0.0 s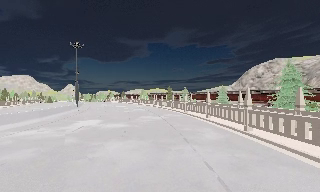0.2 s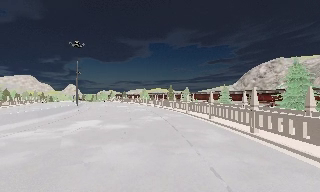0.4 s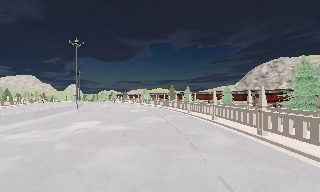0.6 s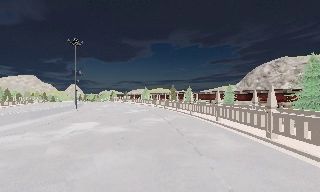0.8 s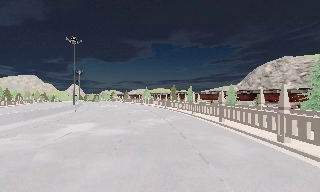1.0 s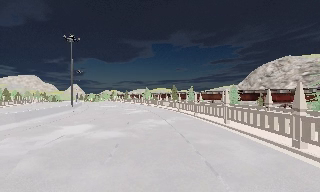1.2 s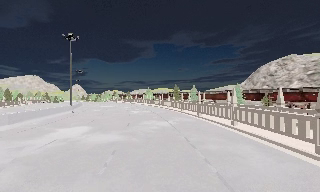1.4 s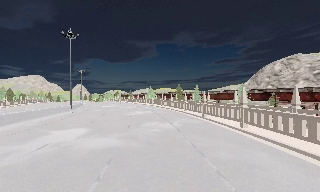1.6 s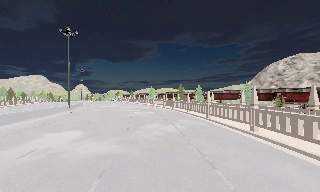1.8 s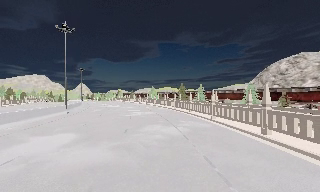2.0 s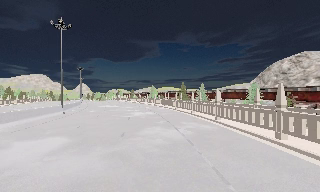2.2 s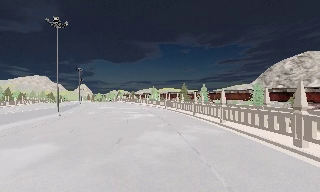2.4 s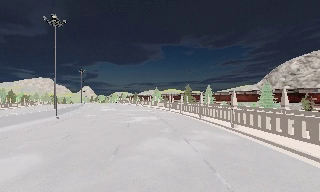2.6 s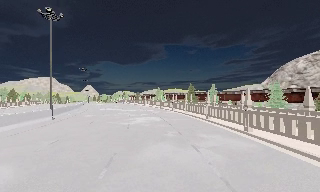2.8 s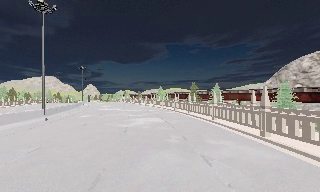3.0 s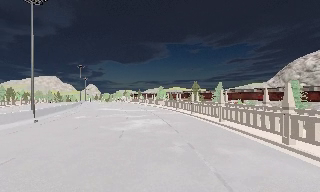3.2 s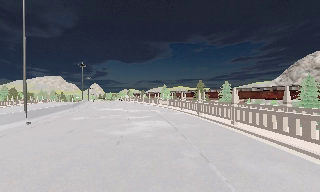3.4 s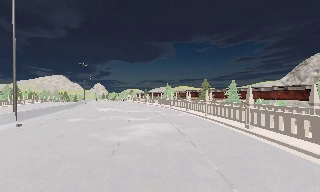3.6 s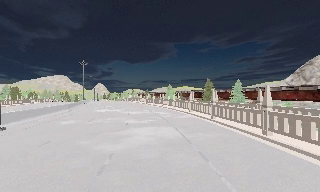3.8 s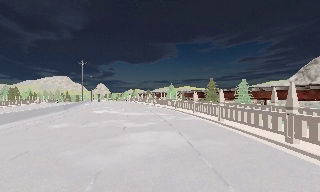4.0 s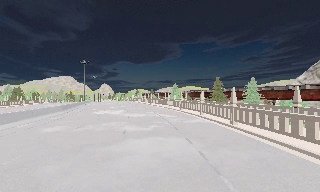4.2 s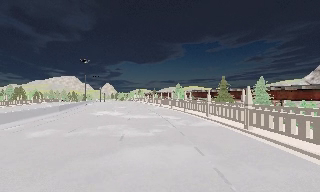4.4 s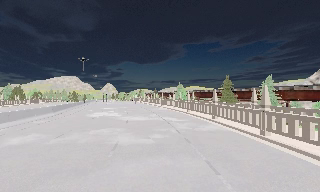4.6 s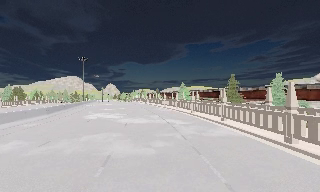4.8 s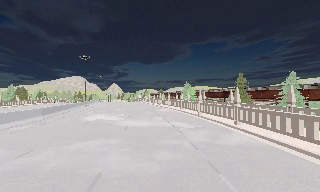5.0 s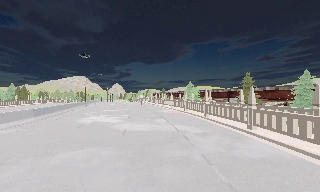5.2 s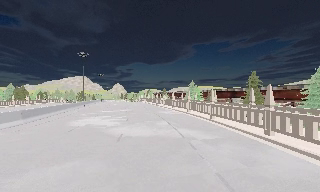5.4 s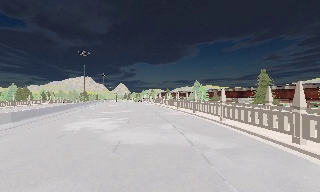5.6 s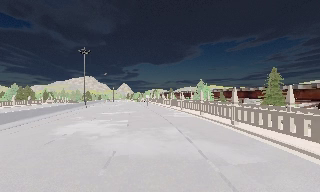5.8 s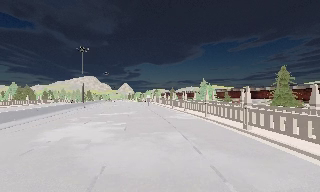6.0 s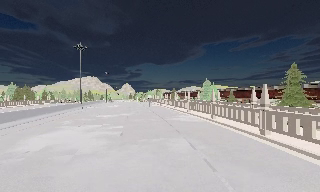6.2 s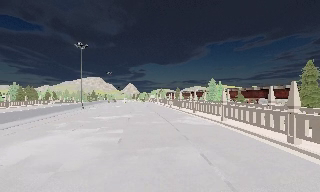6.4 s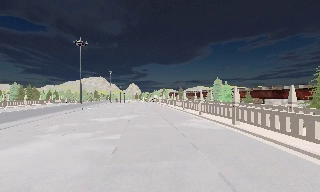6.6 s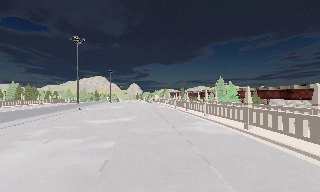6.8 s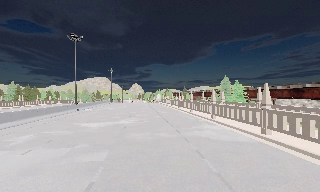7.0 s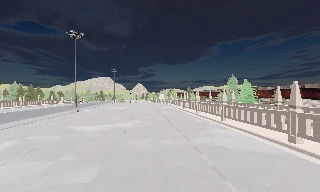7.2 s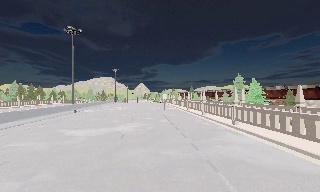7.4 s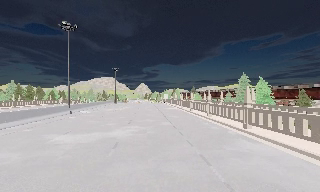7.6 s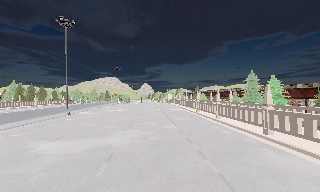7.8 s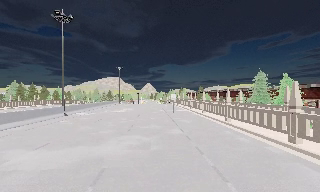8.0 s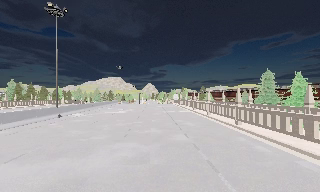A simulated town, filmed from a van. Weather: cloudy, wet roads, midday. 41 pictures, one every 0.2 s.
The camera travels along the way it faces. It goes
forward.
0.0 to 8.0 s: The camera pans to its left, which is counterclockwise from overhead, by about 25 degrees. It travels forward, about 50 m, so what stands in front looms larger. It gains speed.
The film runs forward here.
